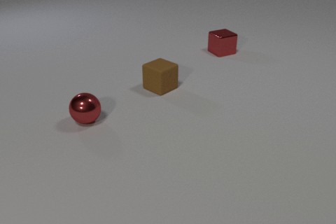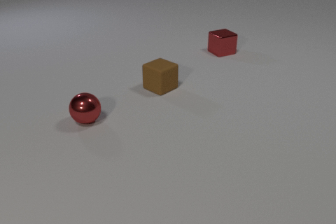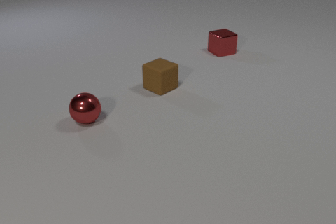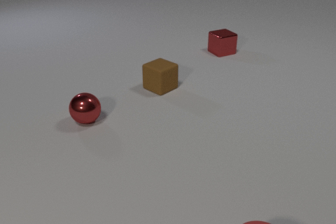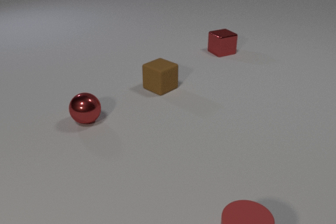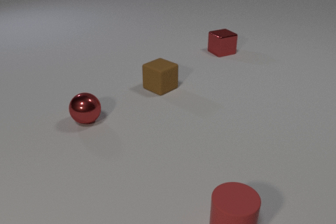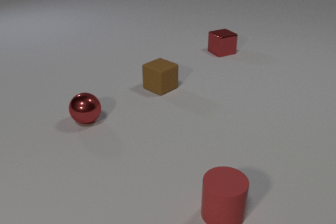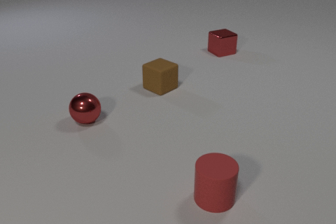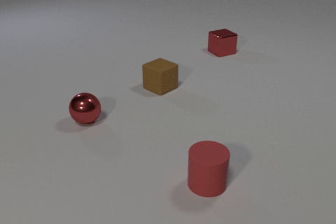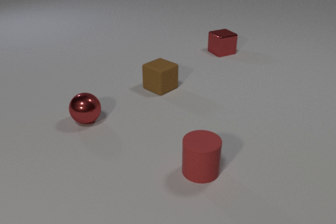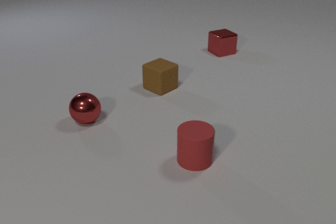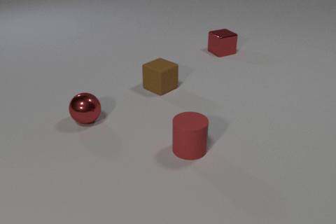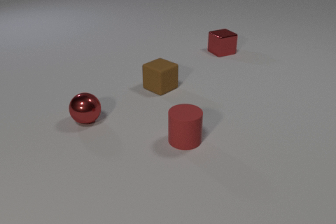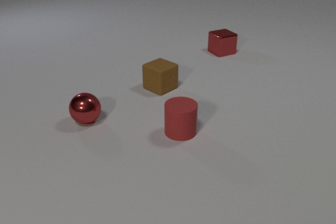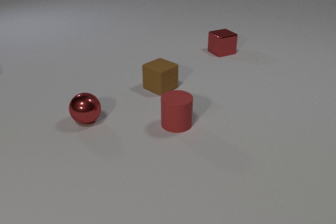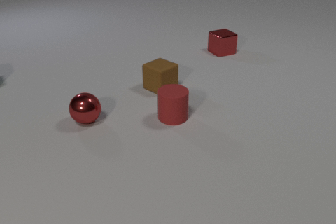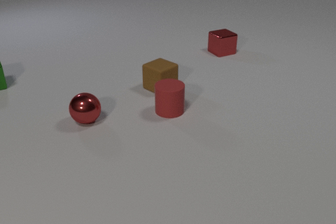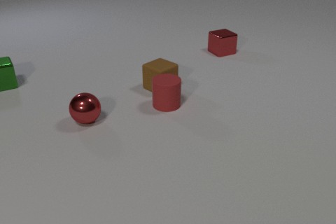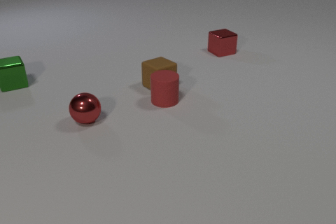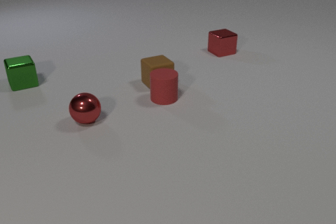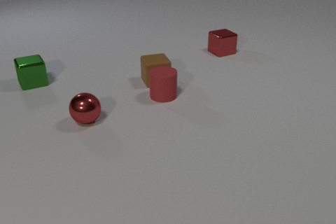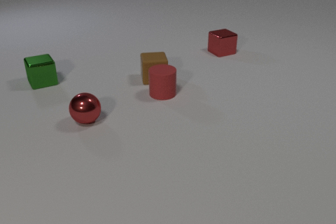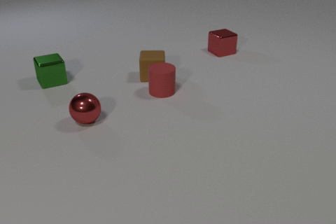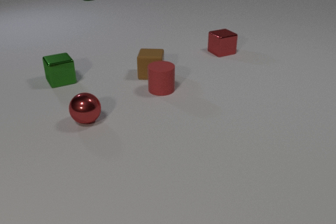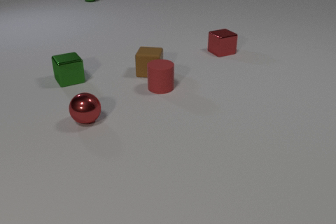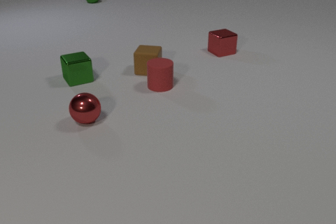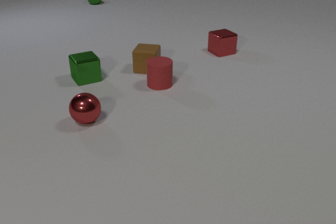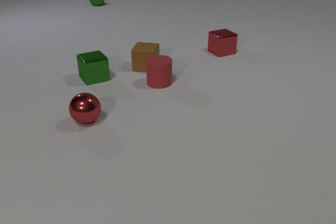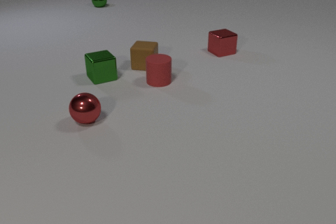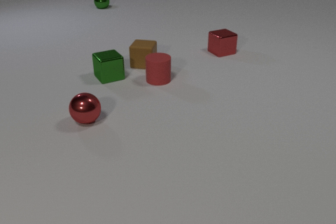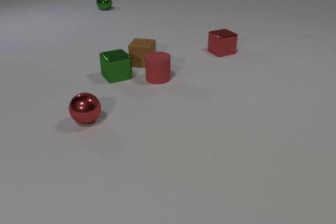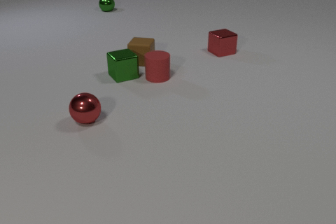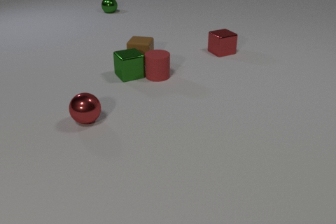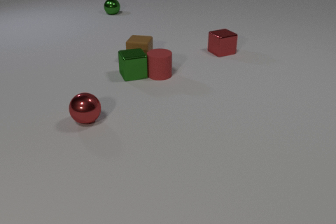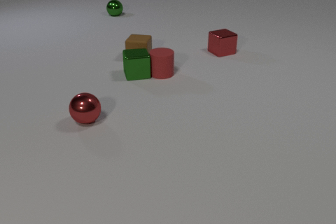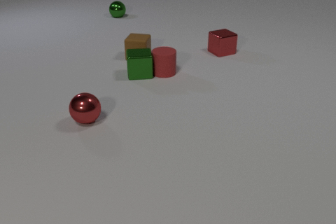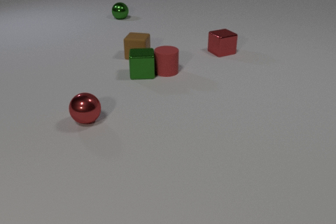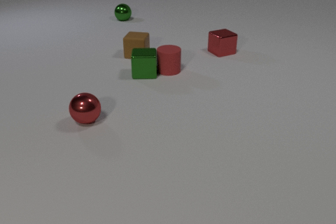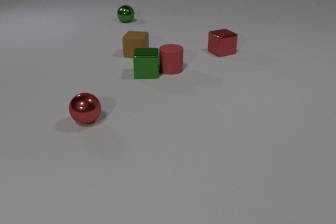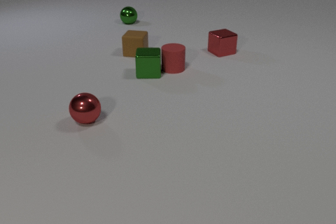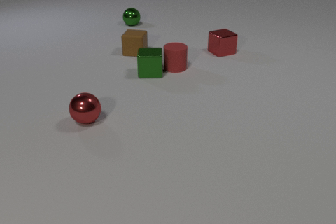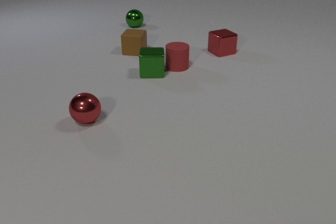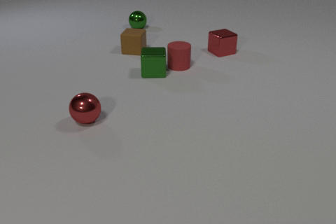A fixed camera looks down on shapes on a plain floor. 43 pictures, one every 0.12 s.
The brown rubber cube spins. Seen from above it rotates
clockwise.
The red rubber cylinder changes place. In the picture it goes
away from the camera.
0.00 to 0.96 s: The red rubber cylinder comes in at the bottom edge, slides away from the camera and to the left.
0.96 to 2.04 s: The red rubber cylinder slides away from the camera. The green metal cube comes in at the left edge, slides to the right.
2.04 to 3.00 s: The red rubber cylinder slides away from the camera. The brown rubber cube slides away from the camera, spins clockwise seen from above by about 60 degrees, its near face sliding to the left. The green metal cube slides to the right. The green metal sphere comes in at the top edge, rolls toward the camera. The red rubber cylinder and the brown rubber cube collide.
3.00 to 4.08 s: The red rubber cylinder slides away from the camera. The brown rubber cube slides away from the camera. The green metal cube slides to the right. The green metal sphere rolls toward the camera and to the right. The red rubber cylinder and the green metal cube collide.
4.08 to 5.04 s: The red rubber cylinder slides away from the camera and to the right. The brown rubber cube slides away from the camera. The green metal cube slides to the right. The green metal sphere rolls toward the camera and to the right.
Are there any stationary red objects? yes.
How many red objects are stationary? 2.
How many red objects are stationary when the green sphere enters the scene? 2.
